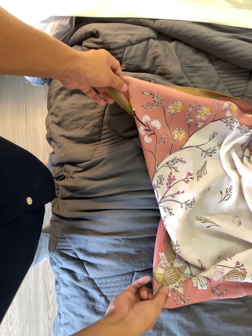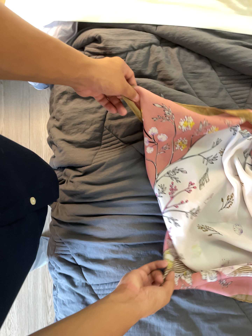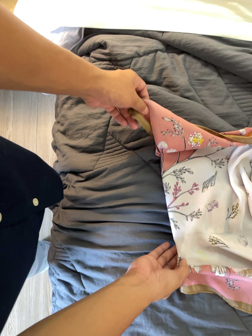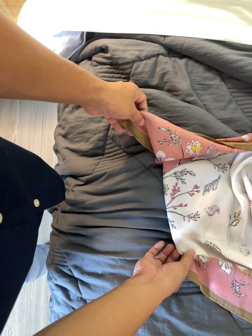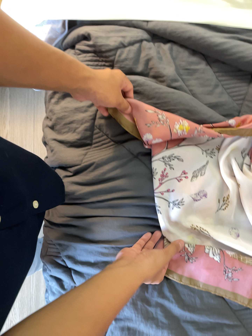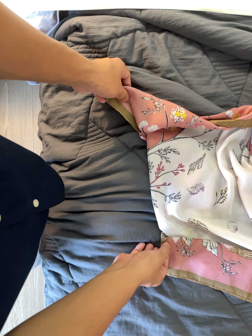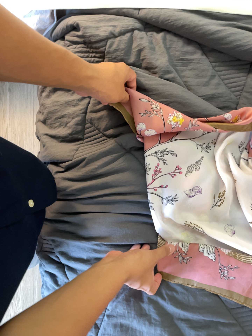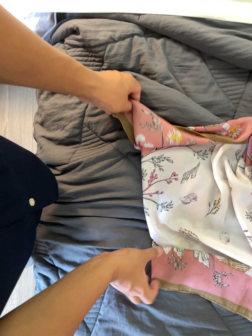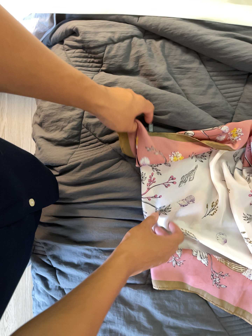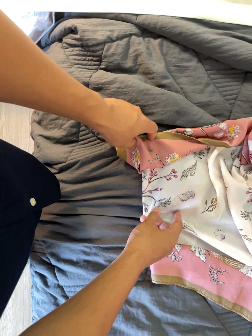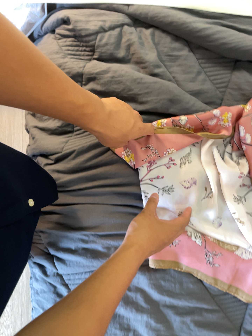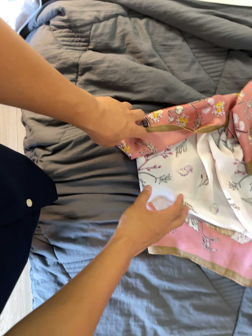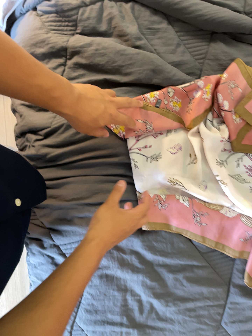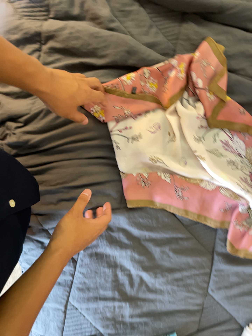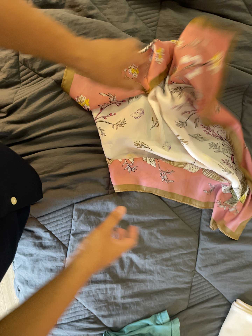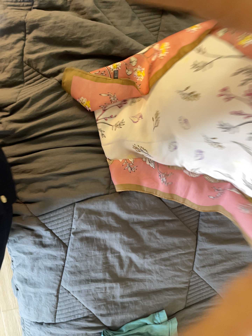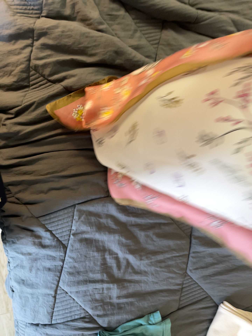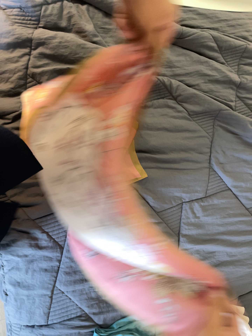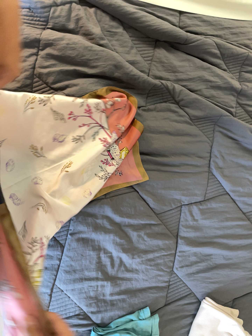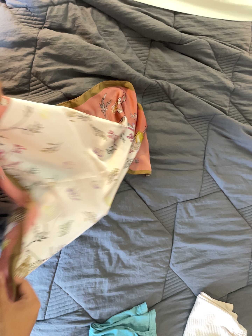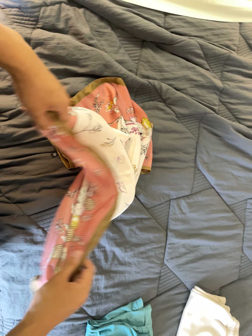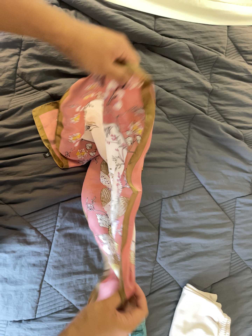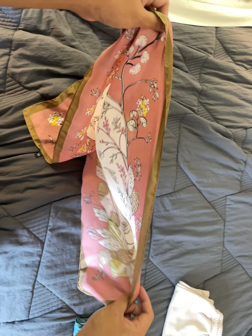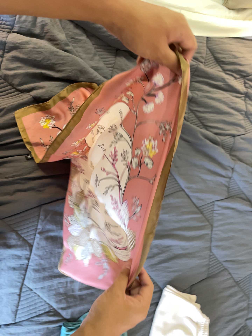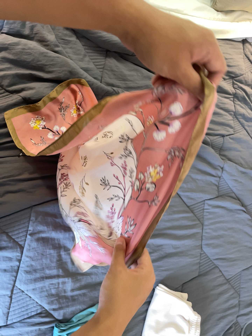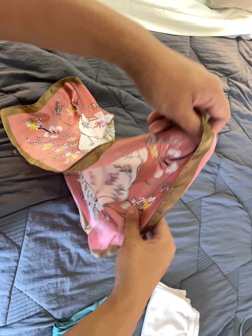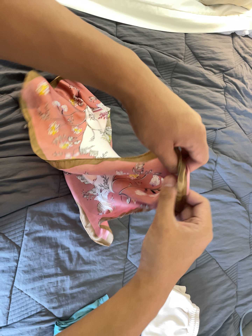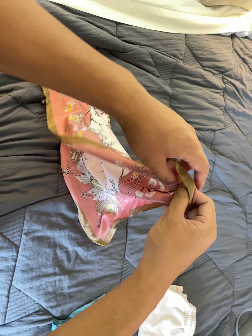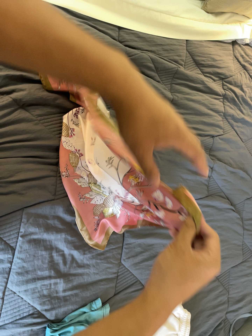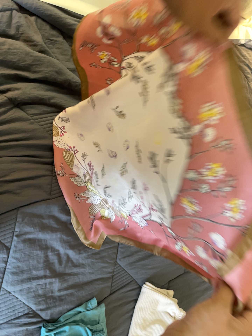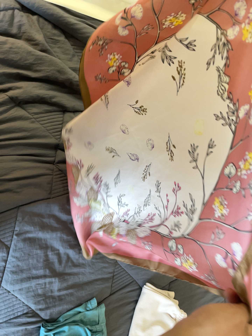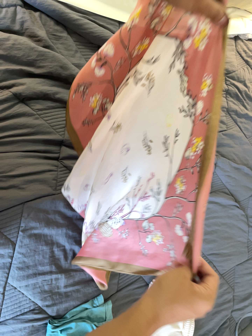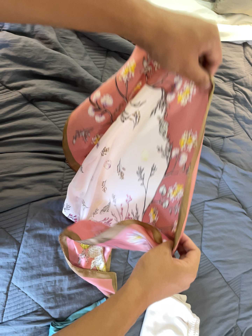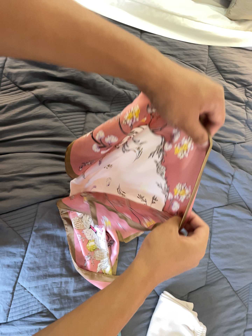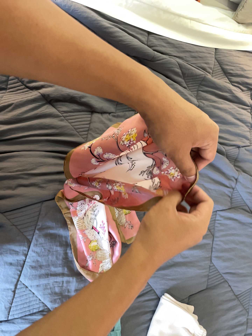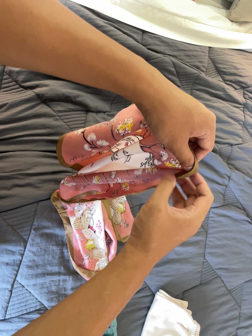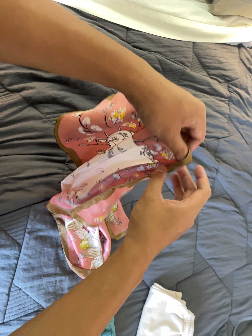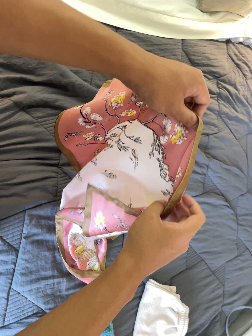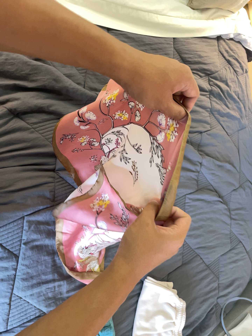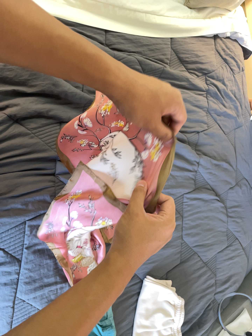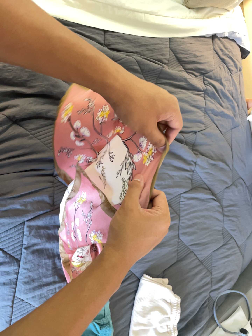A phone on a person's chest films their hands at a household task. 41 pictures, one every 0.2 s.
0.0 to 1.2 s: The camera travels to its right, about 10 cm.
1.2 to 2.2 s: The camera shifts only a little, or ends up much as it began.
2.2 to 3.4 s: The camera pans to its right by about 20 degrees. It travels backward, toward the bottom of its view and to its left, about 18 cm, so what stands in front gets smaller.
3.4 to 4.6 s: The camera pans to its right by about 10 degrees. It travels backward, about 7 cm, so what stands in front gets smaller.
4.6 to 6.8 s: The camera shifts only a little, or ends up much as it began.
6.8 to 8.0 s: The camera travels toward the top of its view and backward, about 14 cm. Its aim tips toward the bottom of its view by about 10 degrees.
The film runs backward here.
